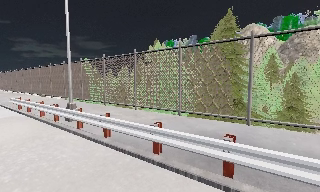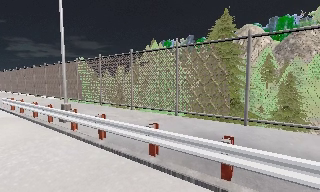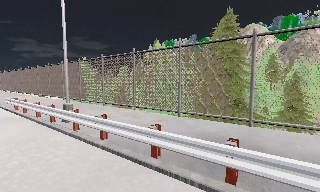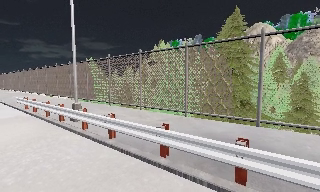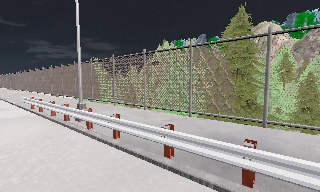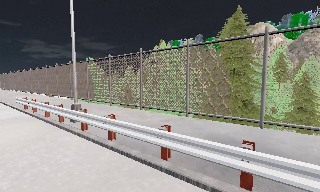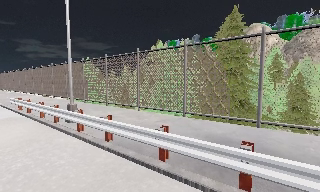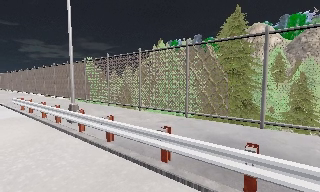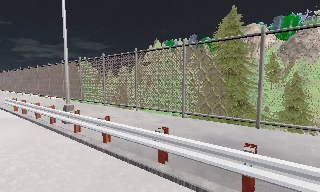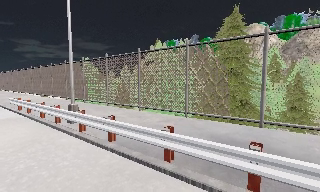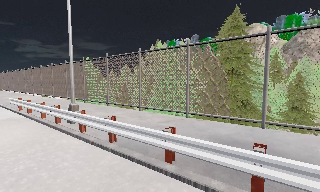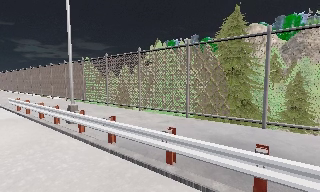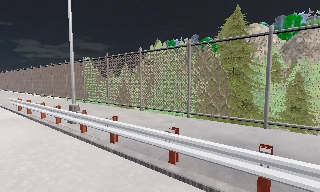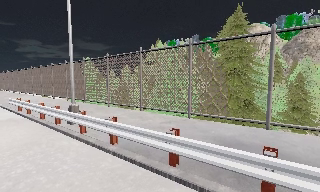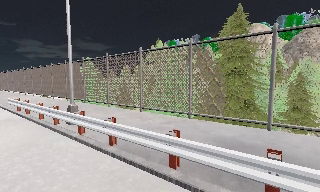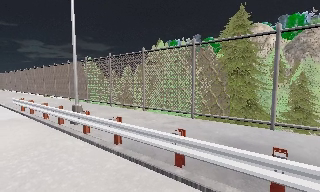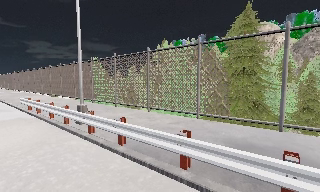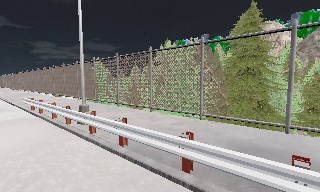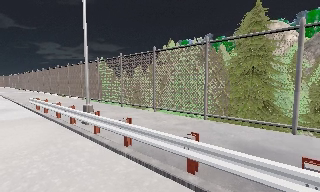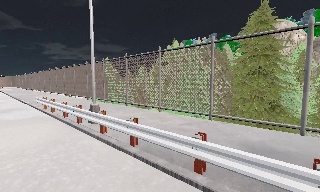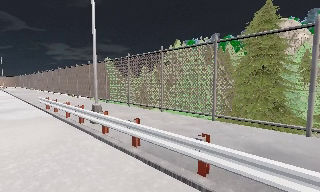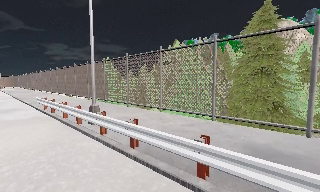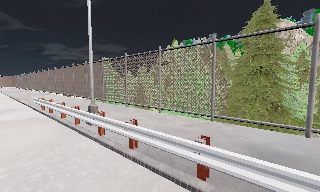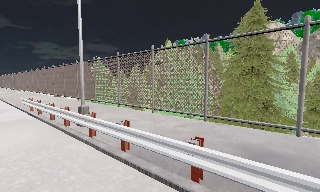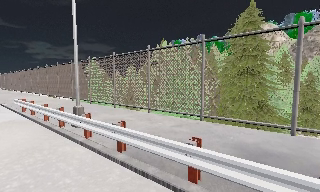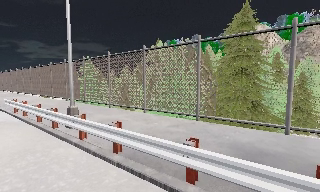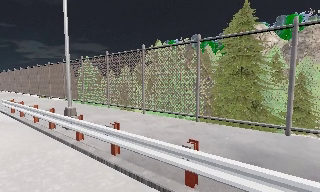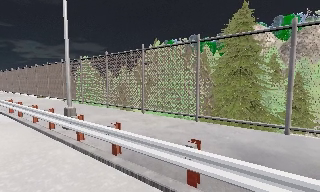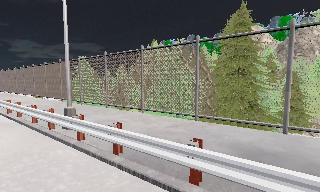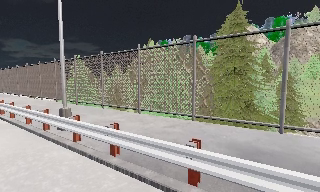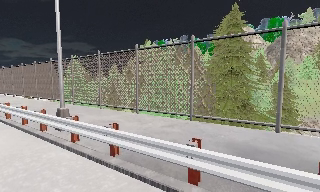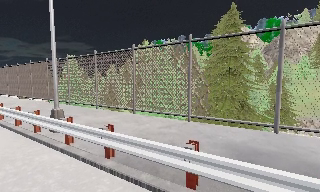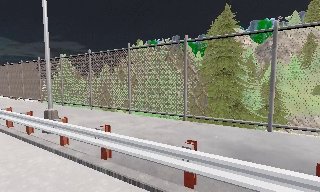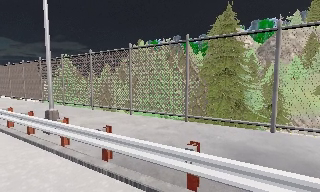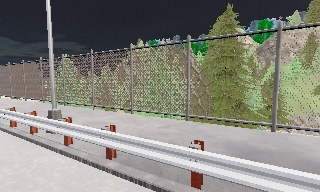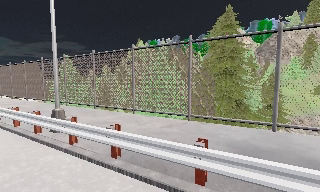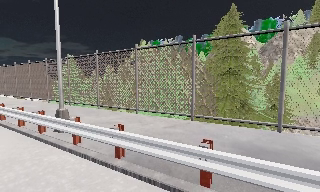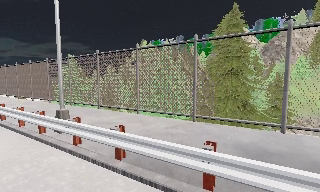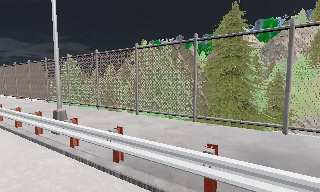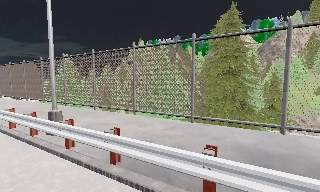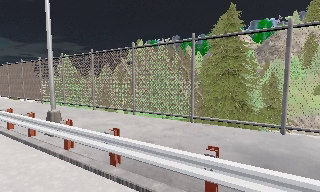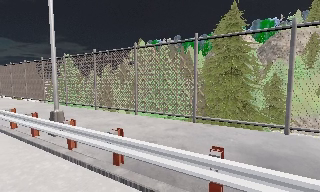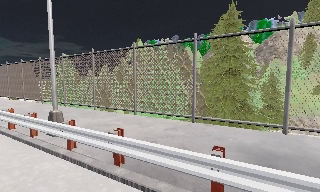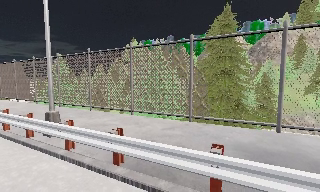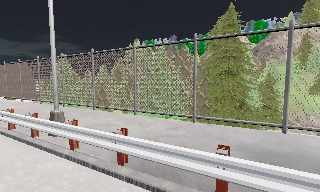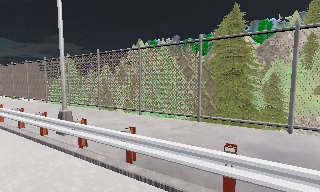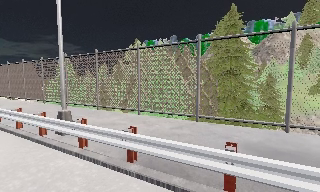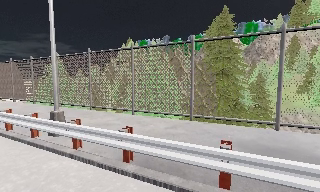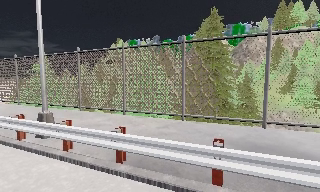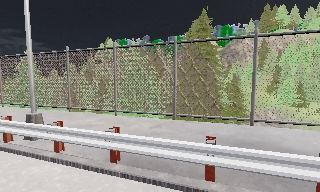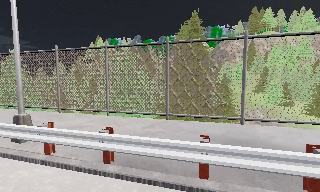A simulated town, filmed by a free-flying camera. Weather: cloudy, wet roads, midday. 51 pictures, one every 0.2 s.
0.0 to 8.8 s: The camera travels forward and to its left, about 2 m, so what stands in front looms larger.
8.8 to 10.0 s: The camera swings to its right by about 10 degrees, and the scene slides to the left.
The film runs forward here.
